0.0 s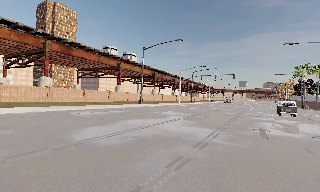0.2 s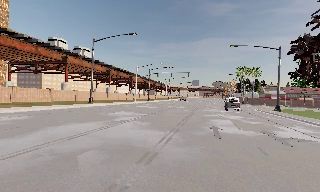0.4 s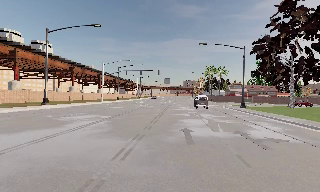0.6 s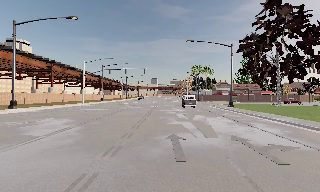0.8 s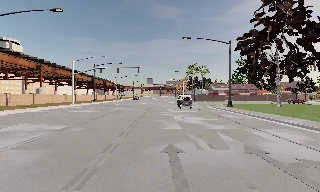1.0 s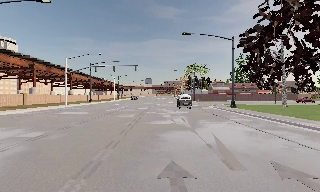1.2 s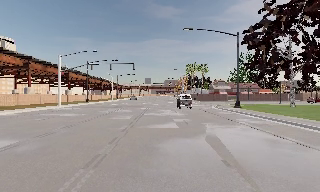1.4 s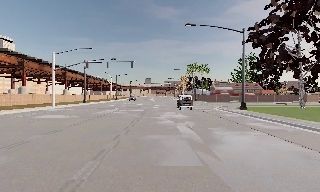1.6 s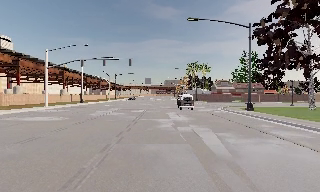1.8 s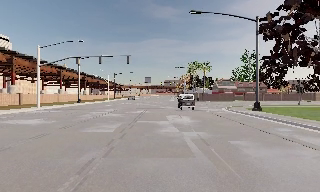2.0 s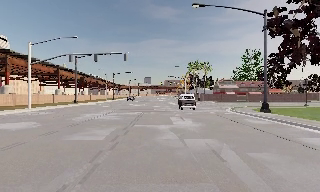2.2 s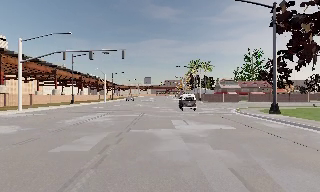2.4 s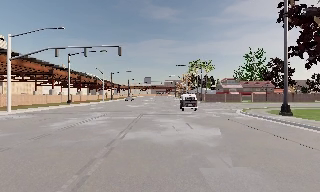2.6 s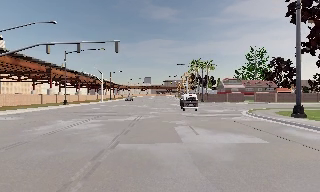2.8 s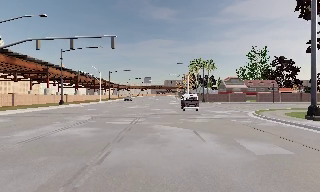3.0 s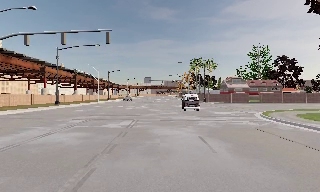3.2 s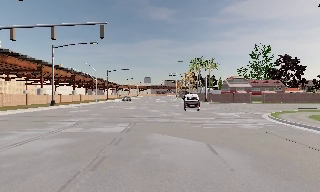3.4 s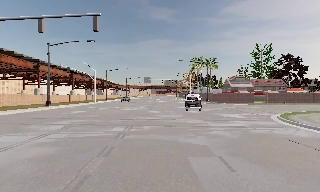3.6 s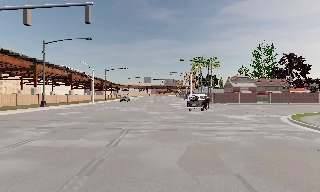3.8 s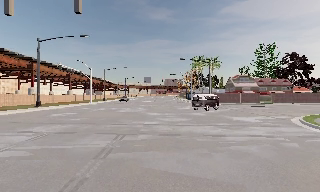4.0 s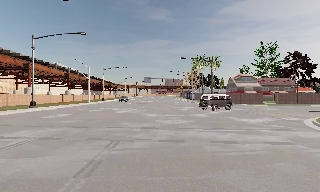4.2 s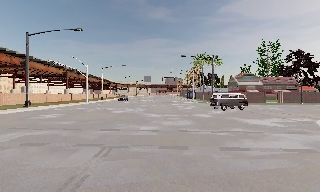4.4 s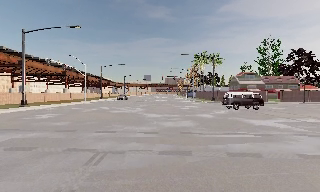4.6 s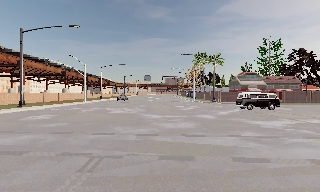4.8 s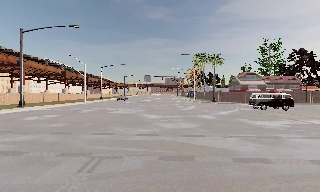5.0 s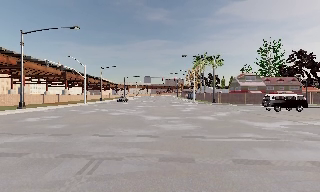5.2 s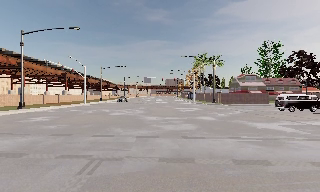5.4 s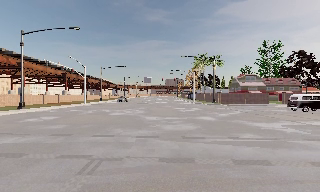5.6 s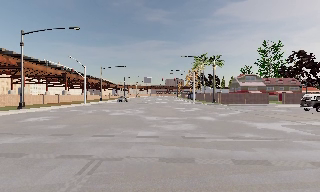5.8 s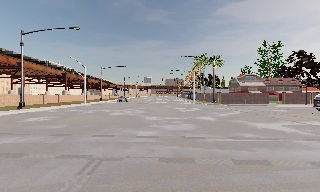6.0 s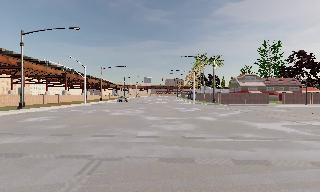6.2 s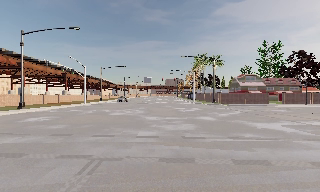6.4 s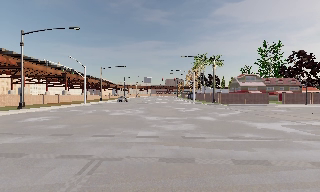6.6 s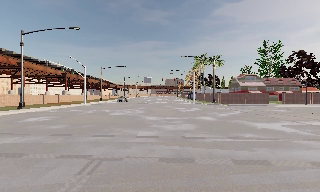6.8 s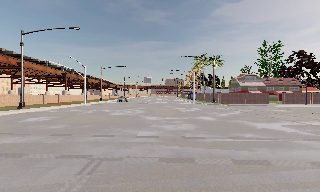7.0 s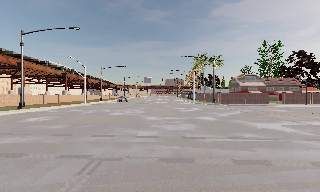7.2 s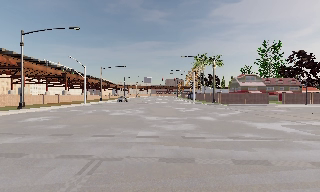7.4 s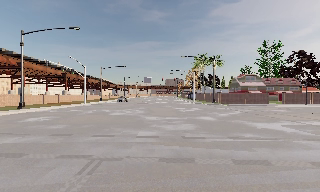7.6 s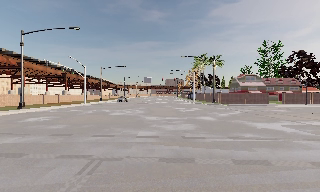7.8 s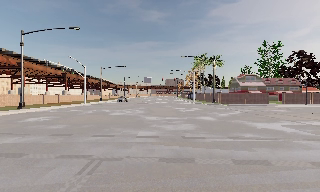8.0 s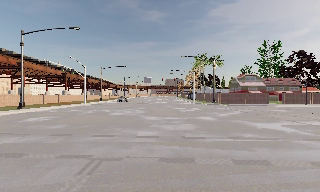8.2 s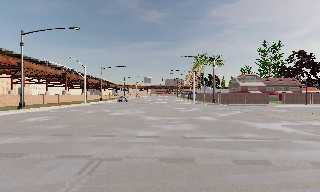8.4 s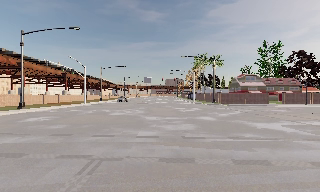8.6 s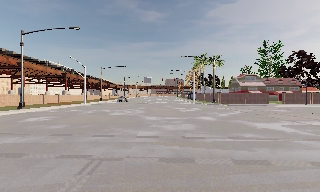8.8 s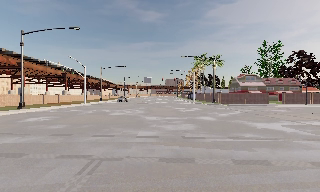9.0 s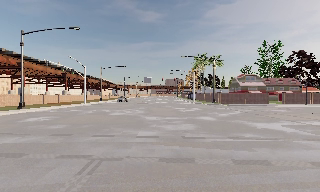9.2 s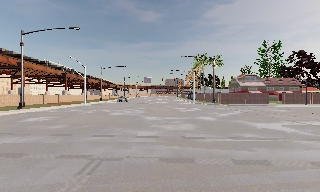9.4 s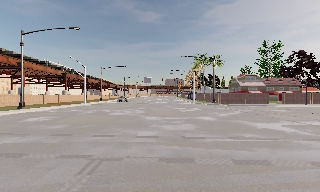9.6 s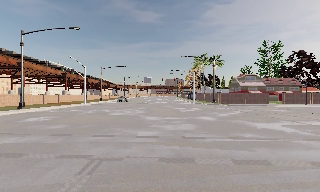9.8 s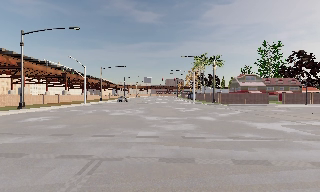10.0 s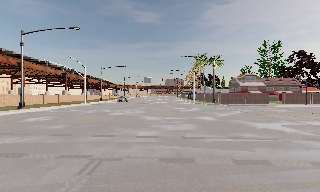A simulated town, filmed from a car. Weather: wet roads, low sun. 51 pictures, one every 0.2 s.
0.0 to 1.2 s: The camera swings to its right by about 30 degrees, and the scene slides to the left. It travels forward, about 10 m.
1.2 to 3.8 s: The camera travels forward, about 16 m, so what stands in front looms larger.
3.8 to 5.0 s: The camera travels forward, about 3 m, so what stands in front looms larger. It loses speed.
5.0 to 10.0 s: The camera keeps its place and its aim.
The film runs forward here.
